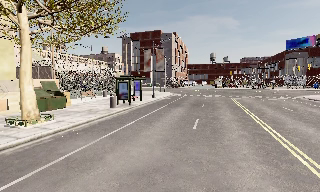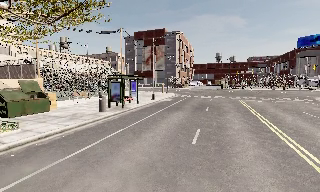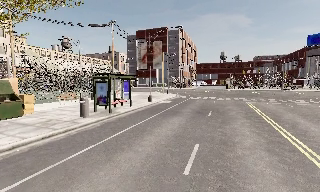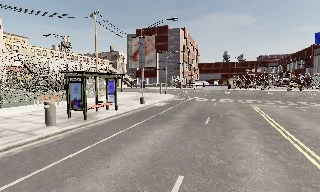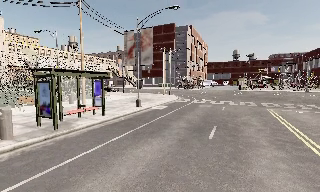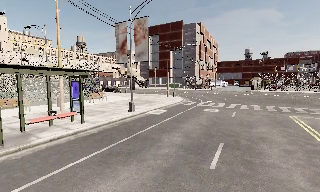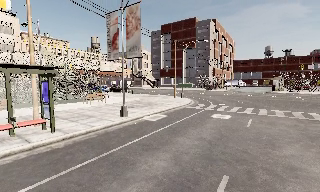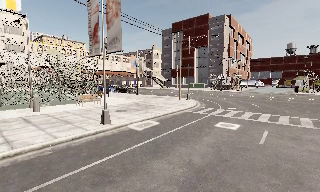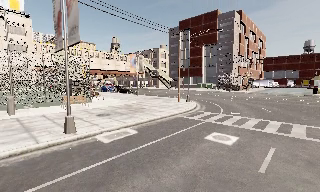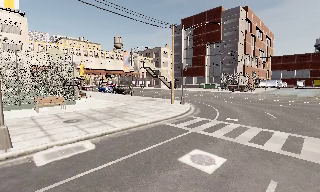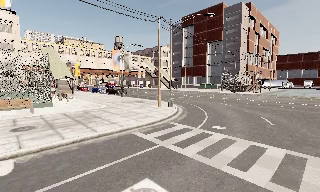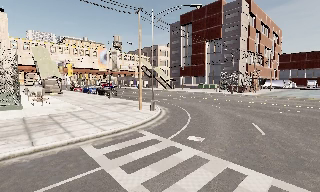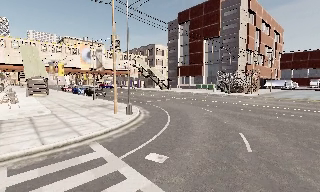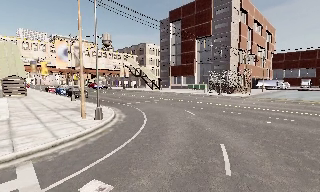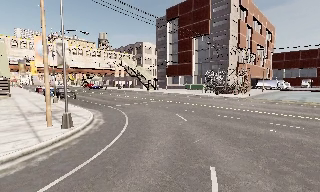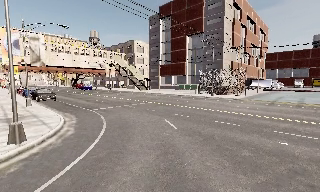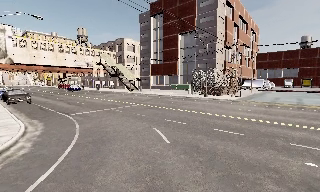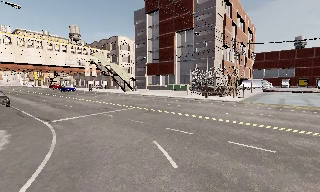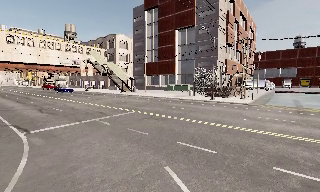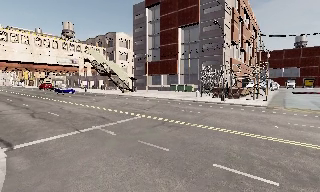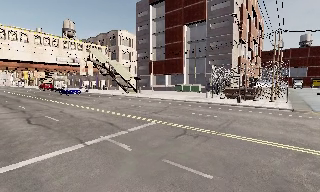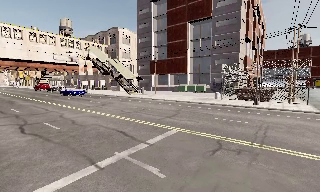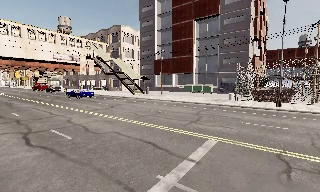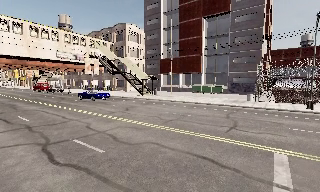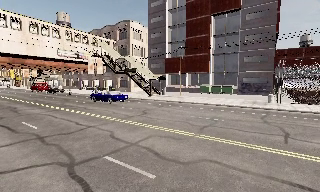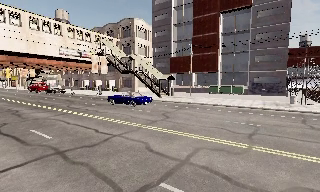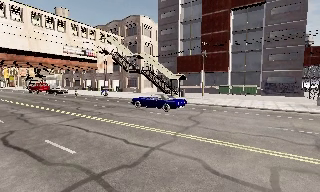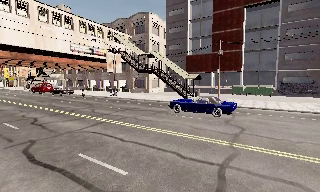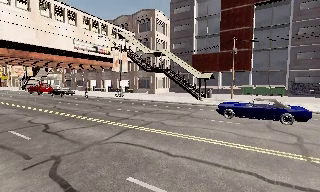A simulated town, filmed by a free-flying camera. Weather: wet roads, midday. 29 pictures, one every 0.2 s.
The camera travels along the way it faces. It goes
forward.
0.0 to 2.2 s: The camera pans to its left, which is counterclockwise from overhead, by about 30 degrees. It travels forward and to its right, about 25 m, so what stands in front looms larger.
2.2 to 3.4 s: The camera travels forward and to its right, about 11 m, so what stands in front looms larger.
3.4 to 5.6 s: The camera travels to its left and forward, about 20 m, so close, fixed things drift to the right.
The film runs backward here.
